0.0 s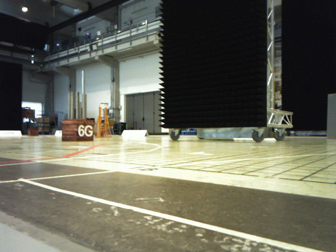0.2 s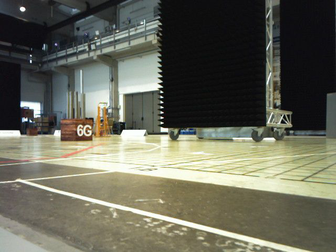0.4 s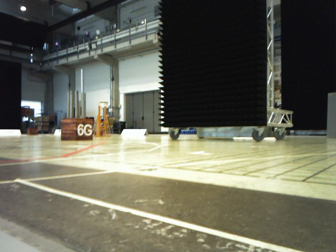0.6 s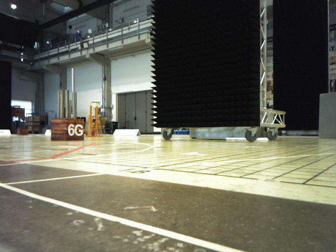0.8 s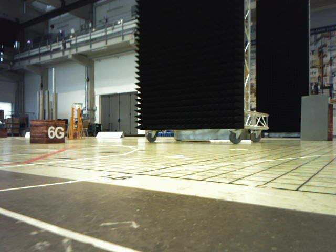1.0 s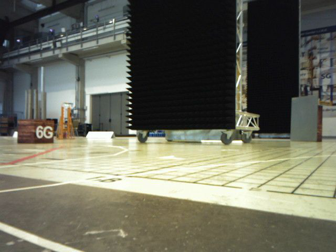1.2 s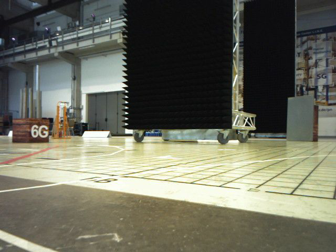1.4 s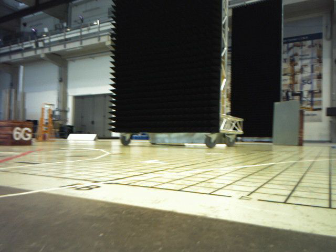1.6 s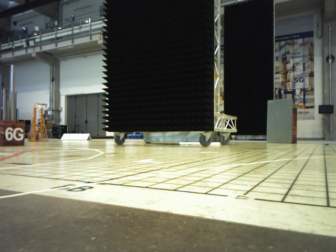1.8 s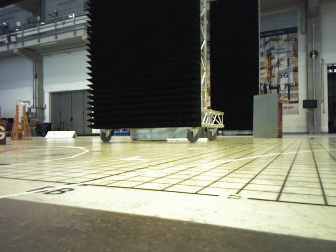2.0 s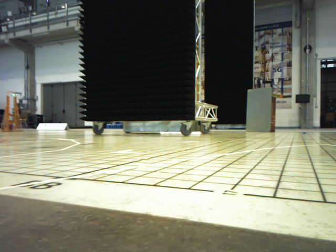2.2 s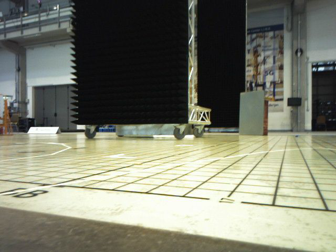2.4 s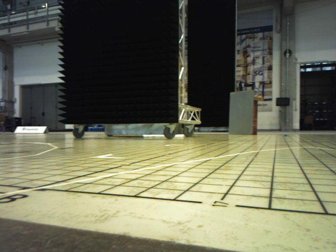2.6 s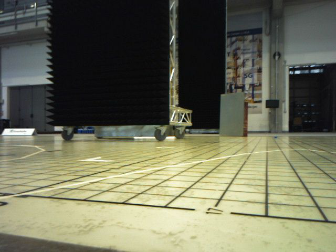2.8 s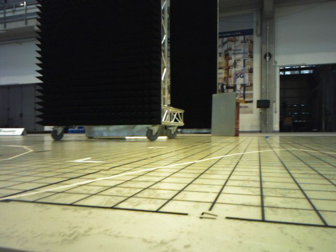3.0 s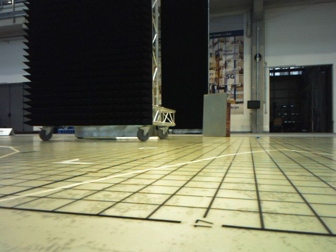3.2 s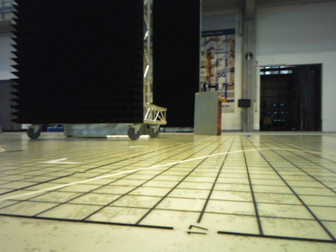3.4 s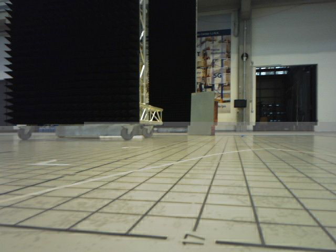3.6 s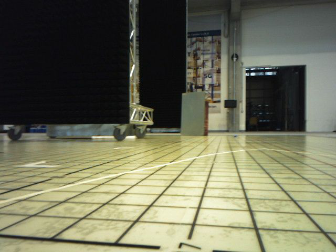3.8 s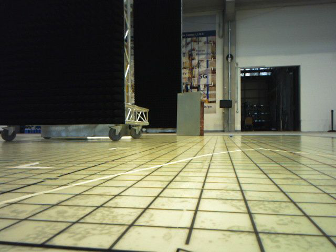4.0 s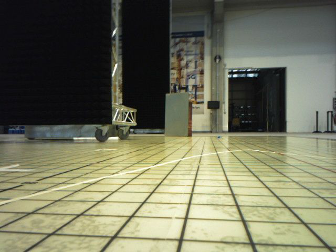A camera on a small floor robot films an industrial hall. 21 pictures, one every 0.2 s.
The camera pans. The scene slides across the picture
to the left.
The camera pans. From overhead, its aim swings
clockwise.
0.0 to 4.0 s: The camera swings to its right by about 35 degrees, and the scene slides to the left. It travels forward, about 0.8 m.
The film runs forward here.
